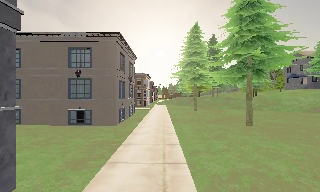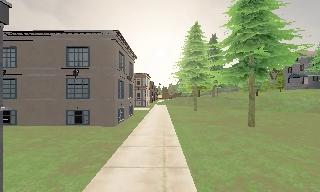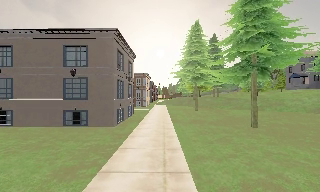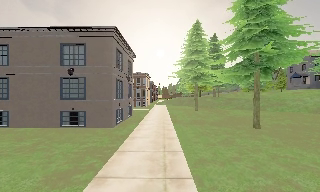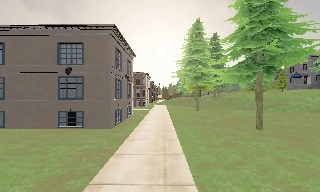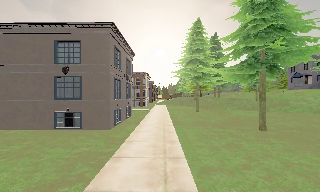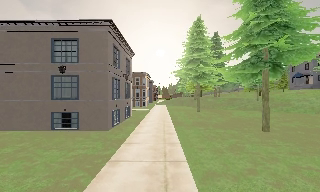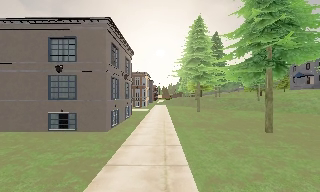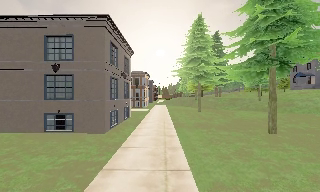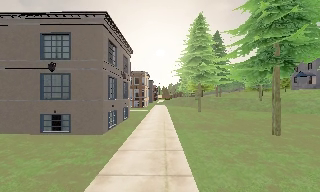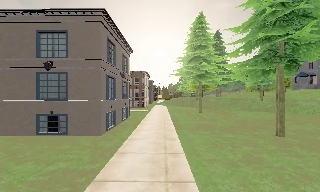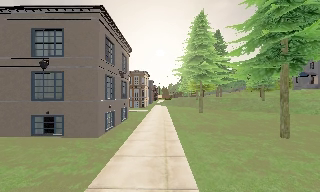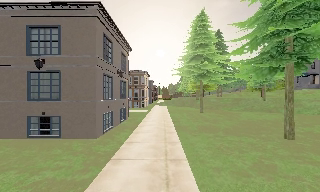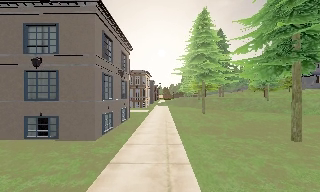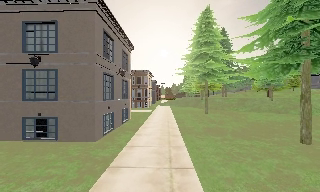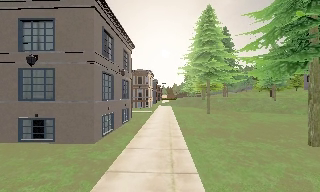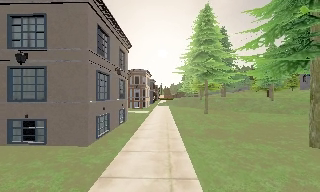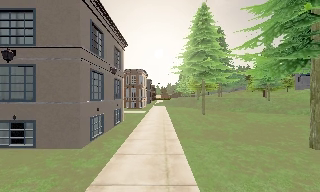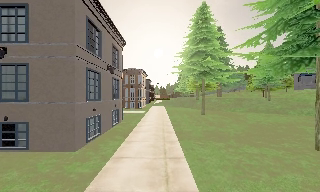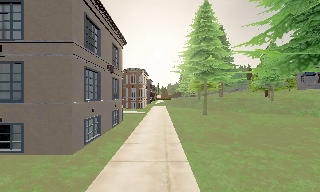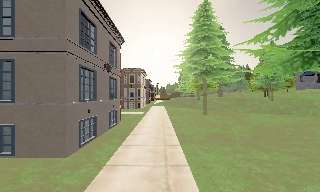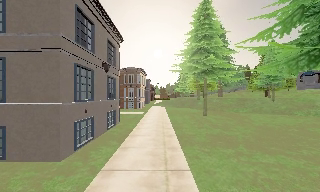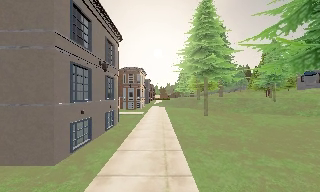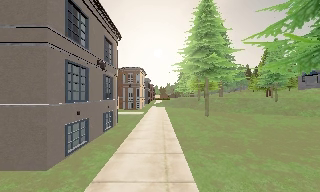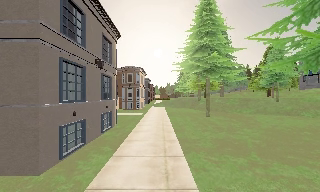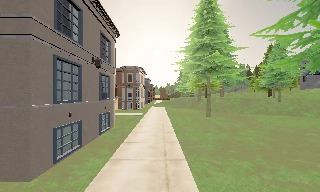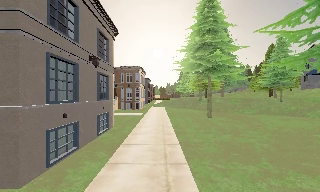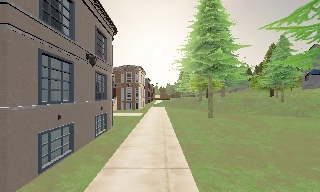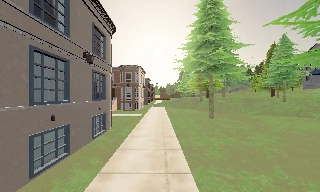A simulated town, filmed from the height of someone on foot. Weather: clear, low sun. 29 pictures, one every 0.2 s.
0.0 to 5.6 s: The camera travels forward, about 9 m, so what stands in front looms larger.
The film runs forward here.
